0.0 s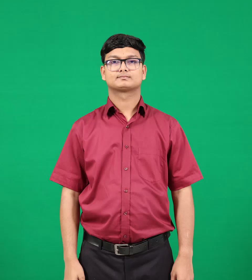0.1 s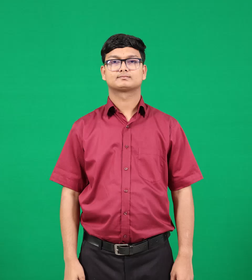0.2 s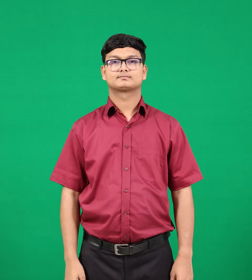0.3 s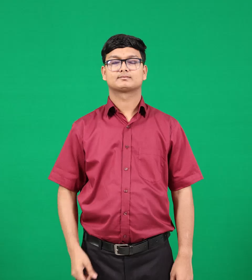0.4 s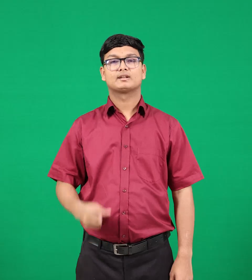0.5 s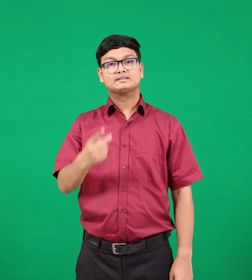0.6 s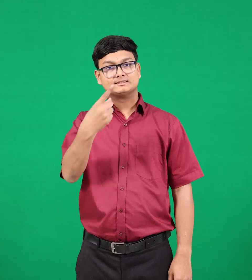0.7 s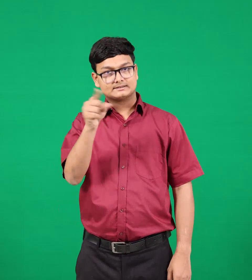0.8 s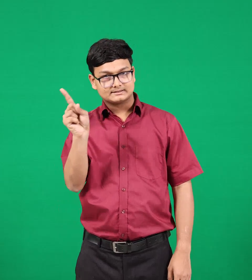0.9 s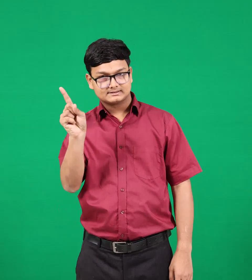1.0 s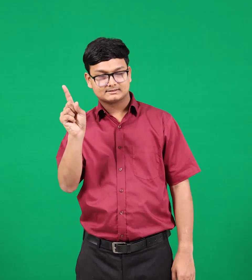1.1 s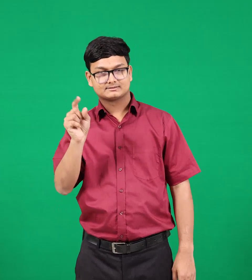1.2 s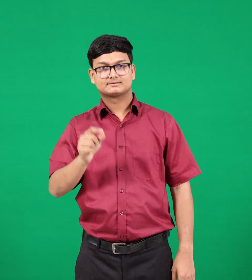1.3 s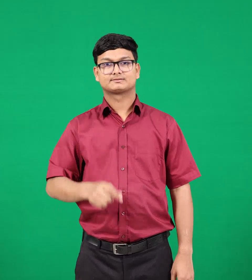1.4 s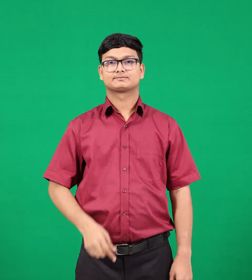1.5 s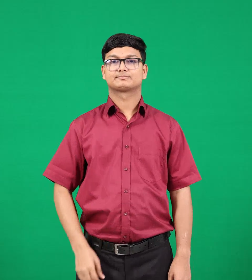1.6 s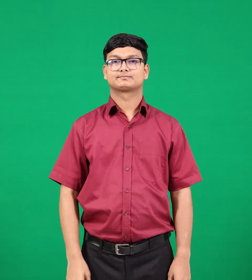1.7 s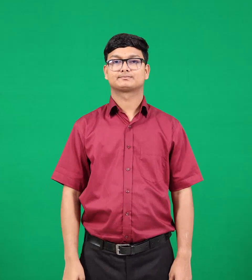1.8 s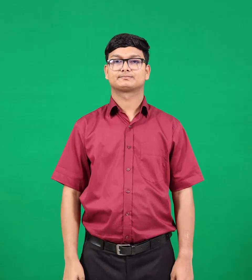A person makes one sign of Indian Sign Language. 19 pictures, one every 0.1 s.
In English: correct
